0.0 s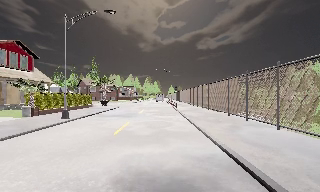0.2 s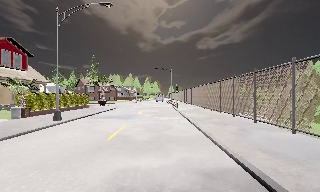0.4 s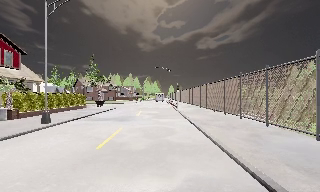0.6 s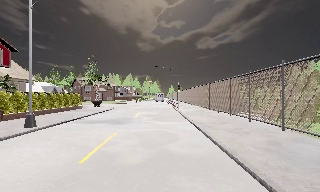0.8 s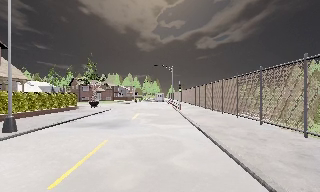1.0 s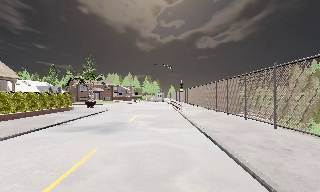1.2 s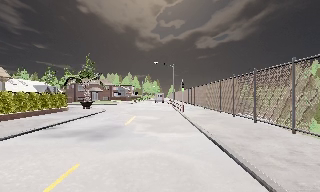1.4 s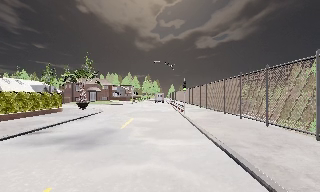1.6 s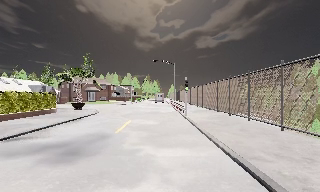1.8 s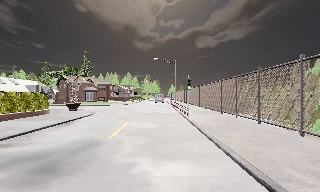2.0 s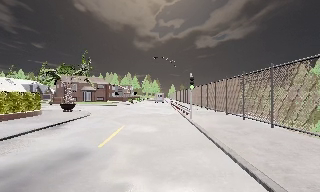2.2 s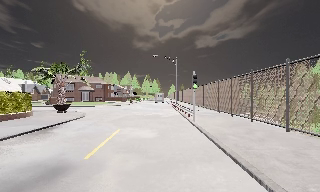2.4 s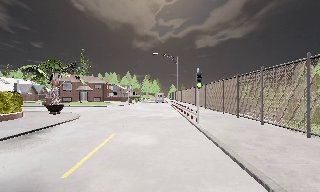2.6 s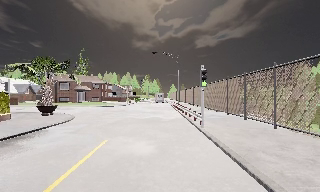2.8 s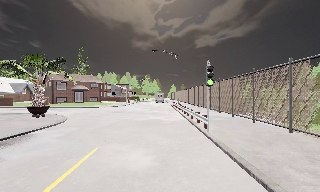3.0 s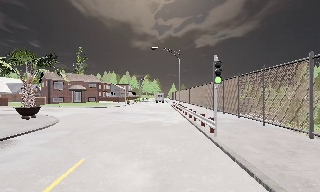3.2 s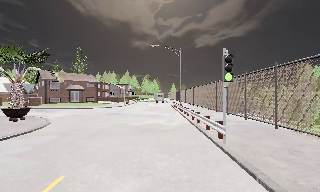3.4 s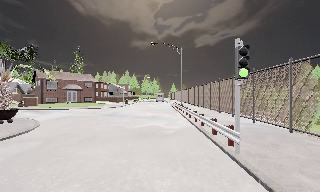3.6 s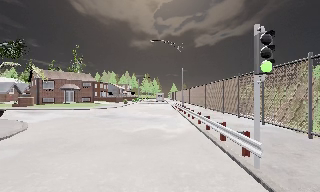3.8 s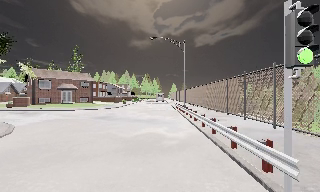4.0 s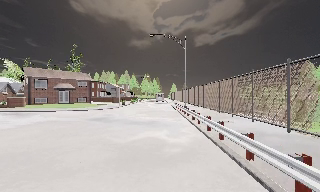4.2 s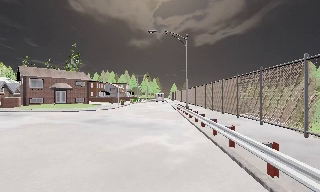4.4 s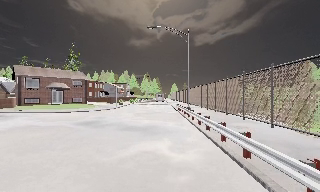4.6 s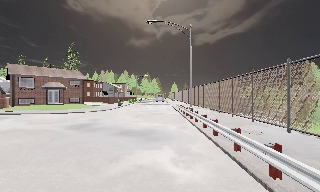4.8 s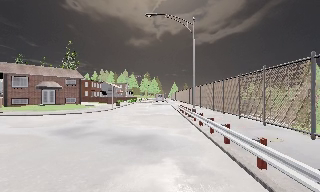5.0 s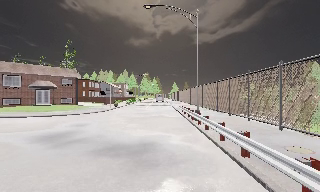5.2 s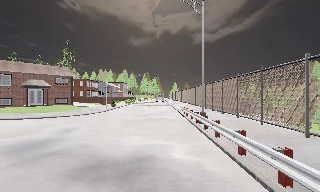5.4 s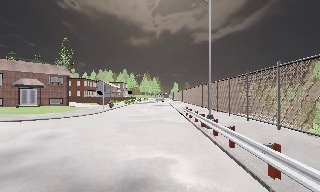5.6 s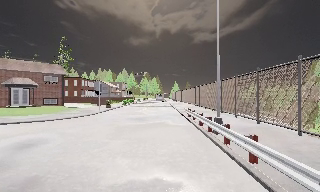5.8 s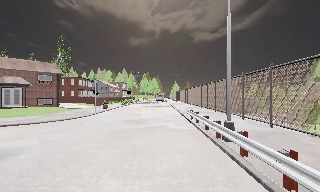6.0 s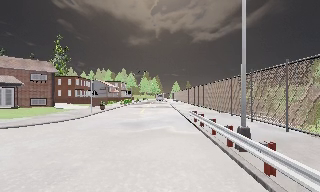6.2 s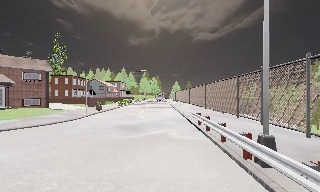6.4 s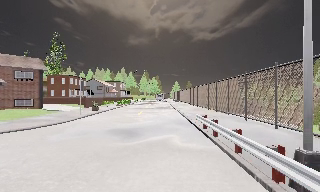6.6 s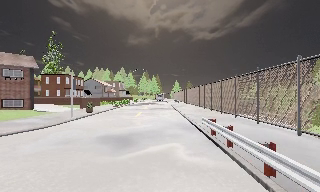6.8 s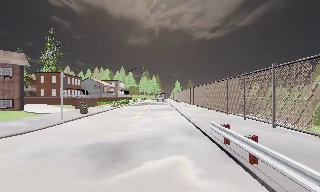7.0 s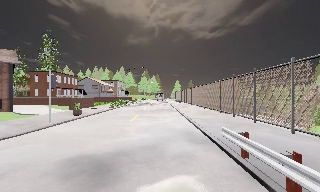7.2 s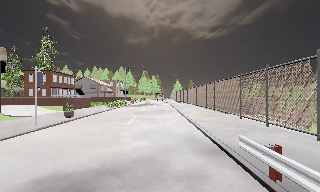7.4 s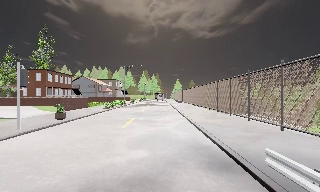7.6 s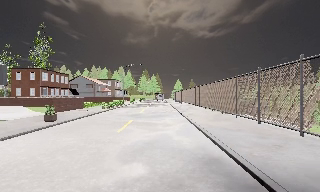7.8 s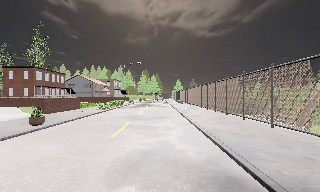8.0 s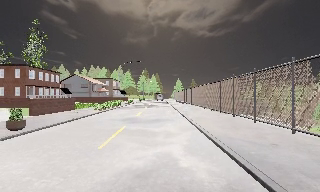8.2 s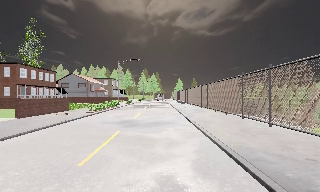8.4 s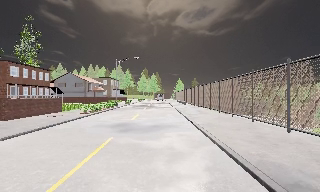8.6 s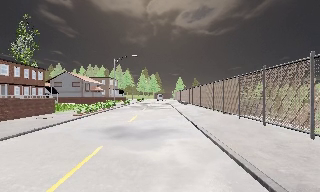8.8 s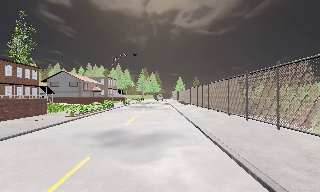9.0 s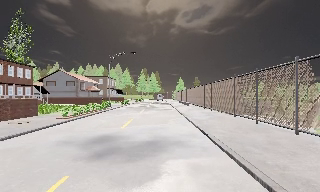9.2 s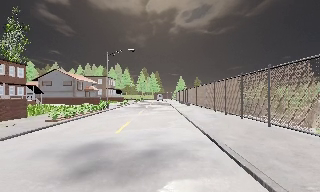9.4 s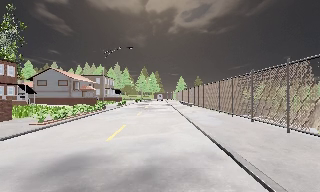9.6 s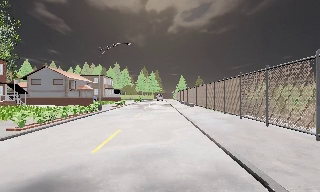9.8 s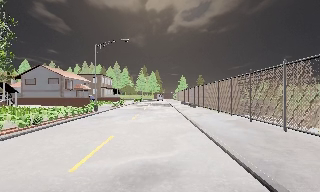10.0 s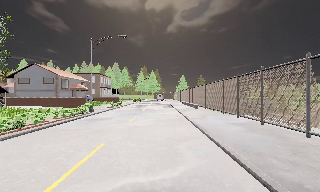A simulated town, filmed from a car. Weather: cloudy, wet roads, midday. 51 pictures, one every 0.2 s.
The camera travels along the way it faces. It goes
forward.
0.0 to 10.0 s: The camera travels forward, about 55 m, so what stands in front looms larger.
The film runs forward here.
